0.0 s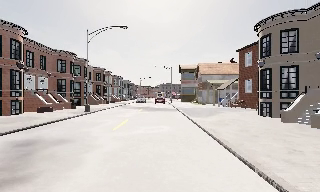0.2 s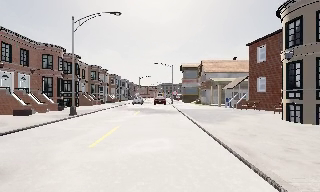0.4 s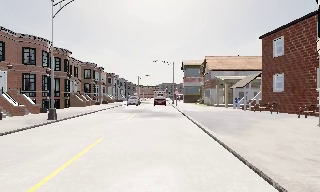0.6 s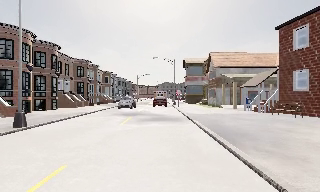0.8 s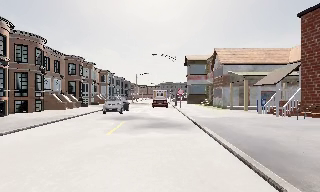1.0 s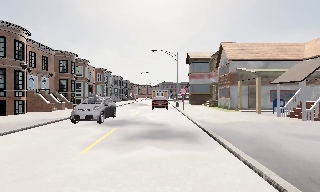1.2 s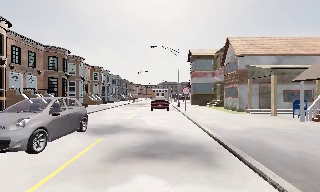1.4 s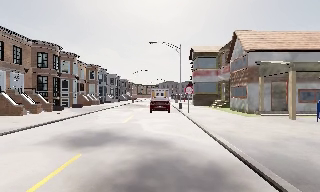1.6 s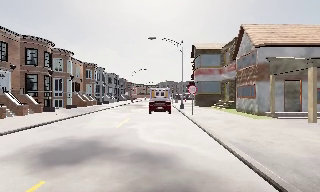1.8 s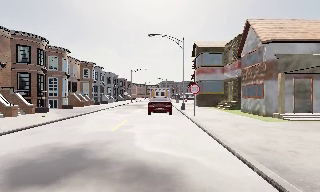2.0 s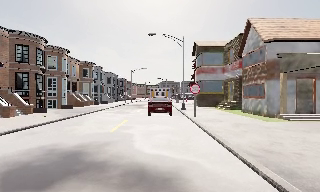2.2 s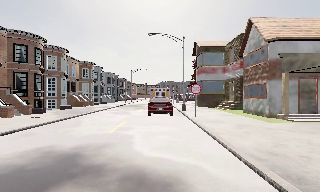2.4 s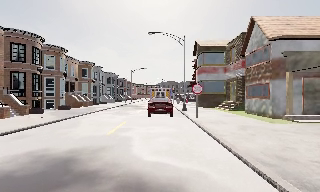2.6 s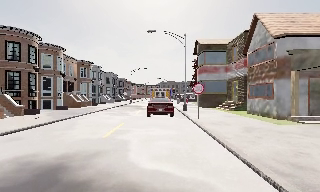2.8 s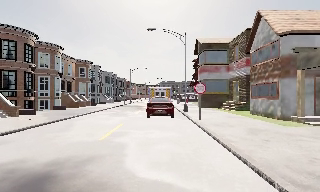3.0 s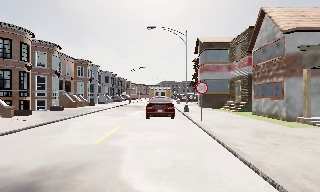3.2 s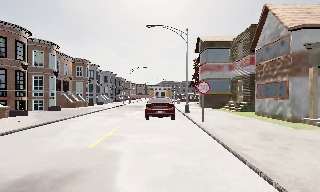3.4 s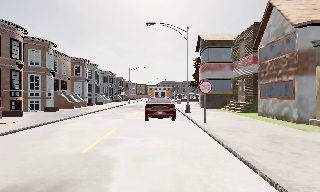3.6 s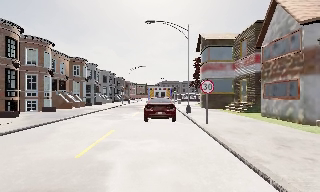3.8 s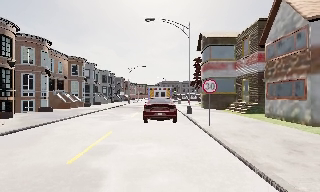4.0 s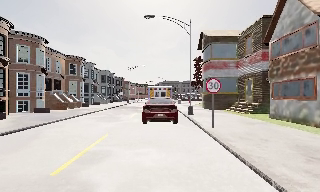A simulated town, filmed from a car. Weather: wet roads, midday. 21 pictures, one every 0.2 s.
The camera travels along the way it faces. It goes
forward.
0.0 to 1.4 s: The camera travels forward, about 14 m, so what stands in front looms larger.
1.4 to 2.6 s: The camera travels forward, about 3 m, so what stands in front looms larger. It loses speed.
2.6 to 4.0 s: The camera travels forward, about 3 m, so what stands in front looms larger.
The film runs forward here.
